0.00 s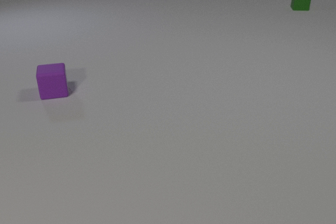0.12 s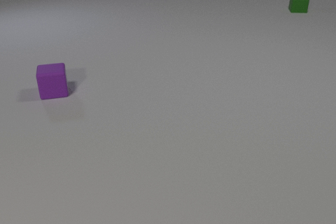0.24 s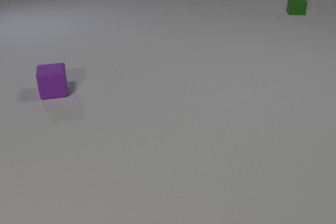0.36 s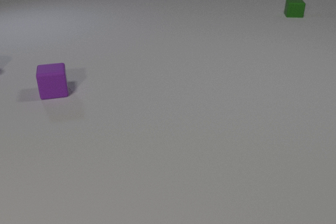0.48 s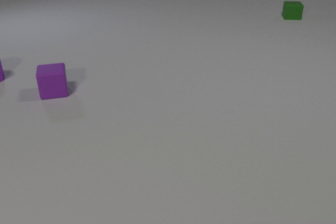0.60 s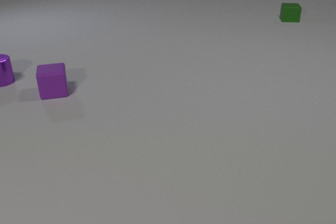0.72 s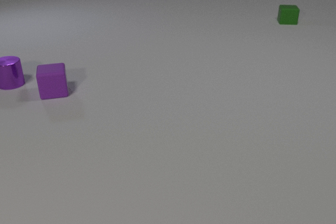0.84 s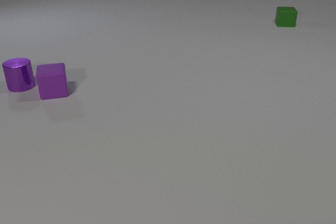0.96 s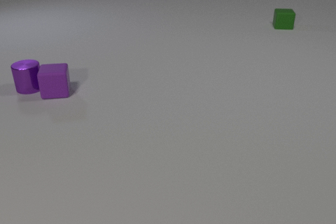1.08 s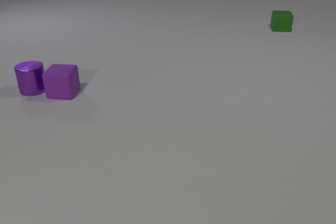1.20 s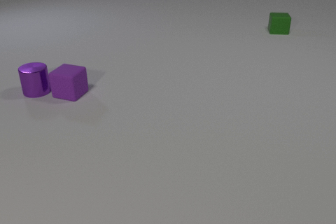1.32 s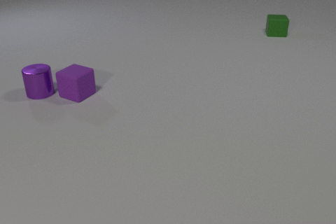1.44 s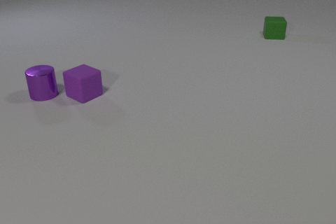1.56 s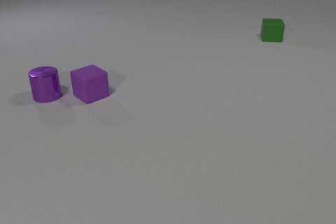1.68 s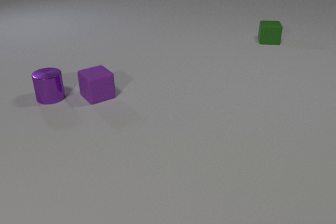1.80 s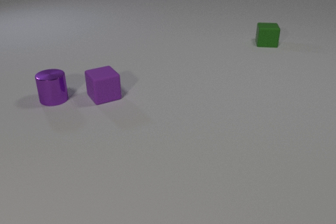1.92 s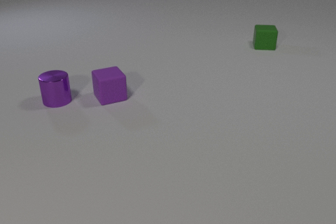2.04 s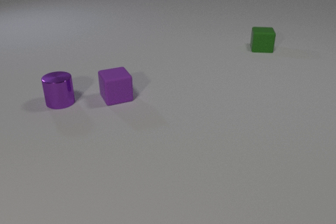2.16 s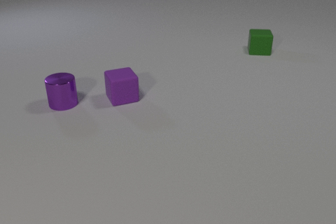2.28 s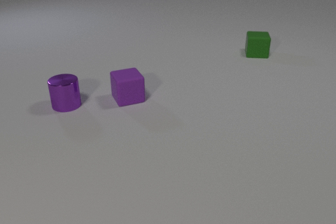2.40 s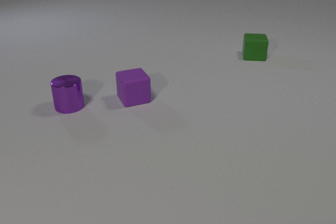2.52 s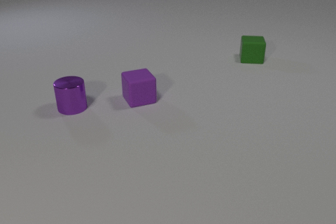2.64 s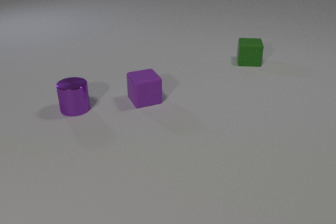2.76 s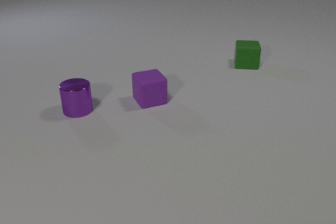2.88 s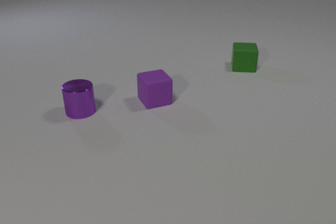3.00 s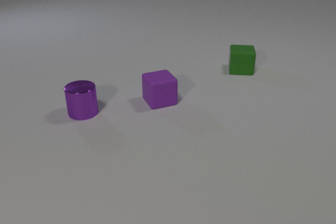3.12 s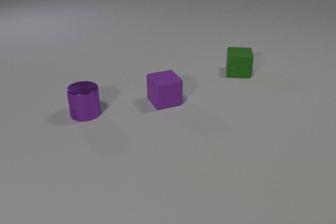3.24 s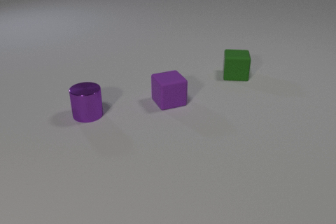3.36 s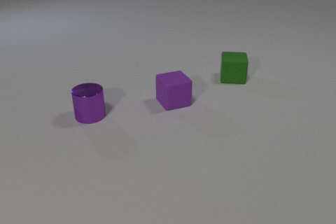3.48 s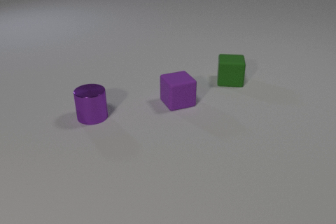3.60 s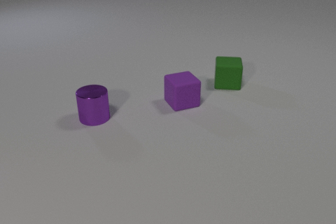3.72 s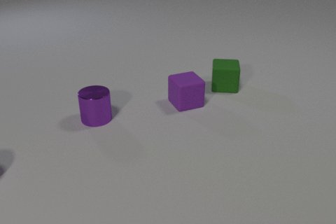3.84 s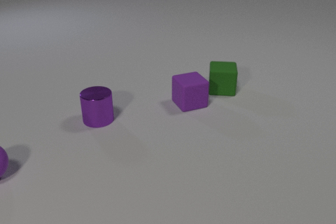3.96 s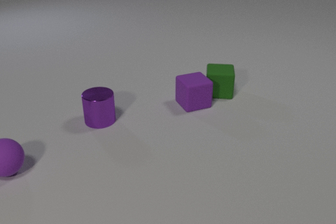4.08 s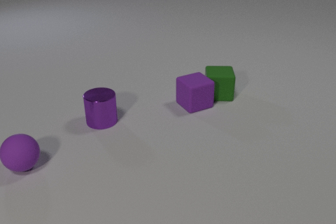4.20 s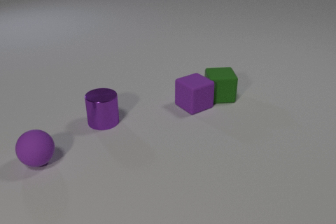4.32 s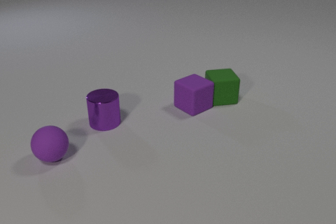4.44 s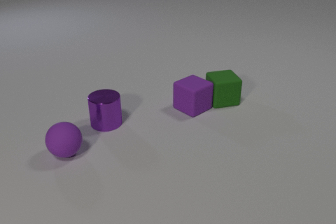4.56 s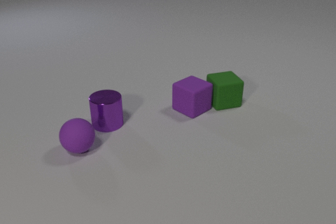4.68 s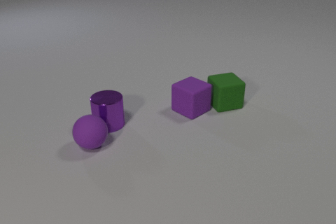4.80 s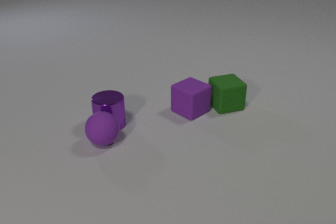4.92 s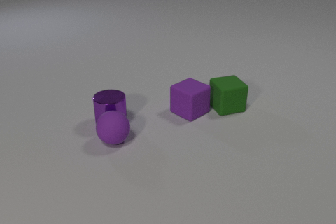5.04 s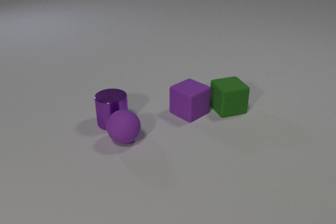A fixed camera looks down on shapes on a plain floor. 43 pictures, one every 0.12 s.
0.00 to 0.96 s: The purple metal cylinder comes in at the left edge, slides toward the camera and to the right. The green rubber cube slides toward the camera. The purple metal cylinder and the purple rubber cube collide.
0.96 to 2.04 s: The purple metal cylinder slides toward the camera and to the right. The purple rubber cube slides to the right, spins so that its near face slides to the left, clockwise seen from above. The green rubber cube slides toward the camera.
2.04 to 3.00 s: The purple metal cylinder slides toward the camera and to the right. The purple rubber cube slides to the right. The green rubber cube slides toward the camera.
3.00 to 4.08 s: The purple metal cylinder slides toward the camera and to the right. The purple rubber cube slides to the right. The green rubber cube slides toward the camera. The purple rubber sphere comes in at the left edge, rolls to the right. The purple rubber cube and the green rubber cube collide.
4.08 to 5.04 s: The purple metal cylinder slides to the right. The purple rubber cube slides toward the camera. The green rubber cube slides toward the camera, spins so that its near face slides to the right, counterclockwise seen from above. The purple rubber sphere rolls to the right. The purple metal cylinder and the purple rubber sphere collide.
What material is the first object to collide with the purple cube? metal.
Are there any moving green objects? yes.
How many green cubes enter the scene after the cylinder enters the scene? 0.
